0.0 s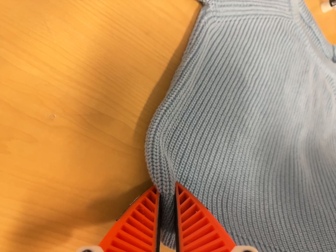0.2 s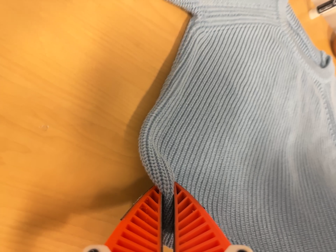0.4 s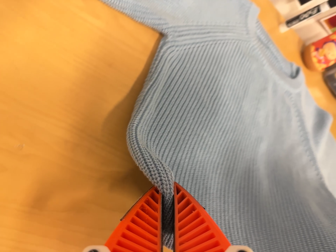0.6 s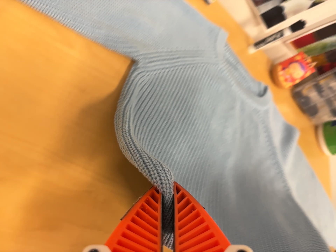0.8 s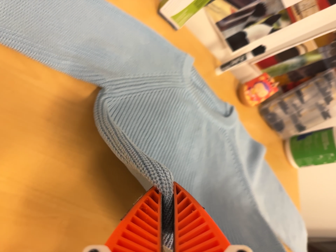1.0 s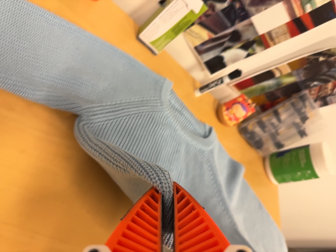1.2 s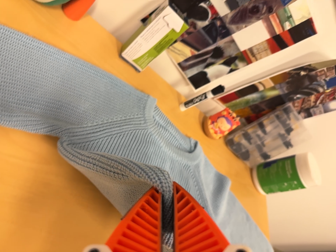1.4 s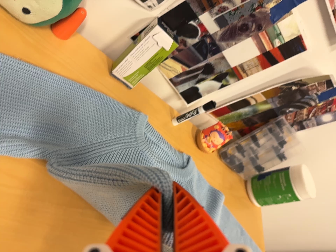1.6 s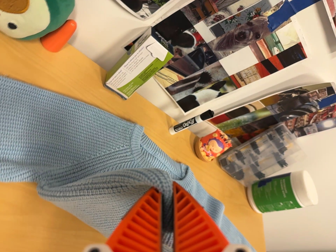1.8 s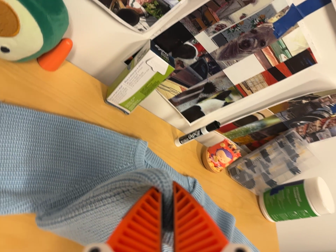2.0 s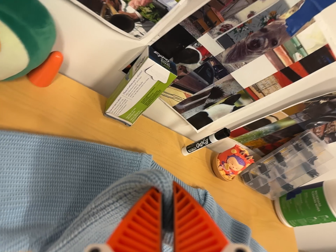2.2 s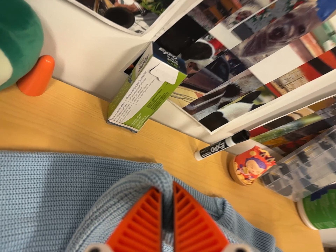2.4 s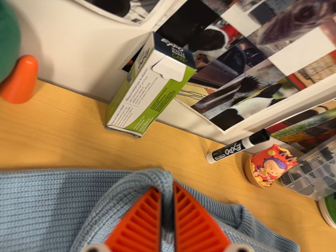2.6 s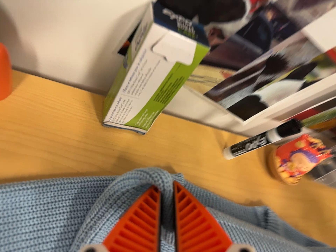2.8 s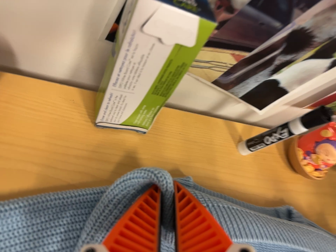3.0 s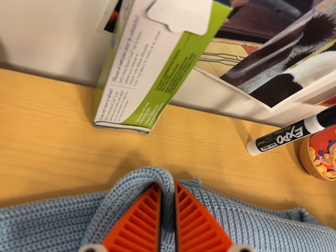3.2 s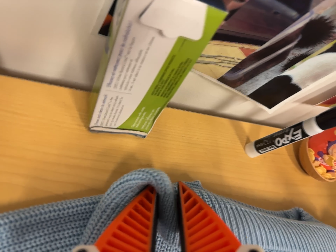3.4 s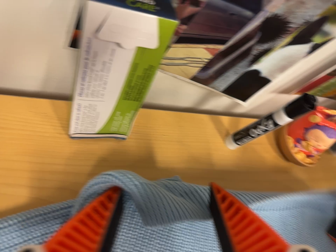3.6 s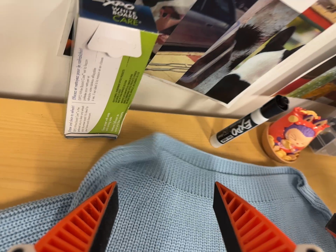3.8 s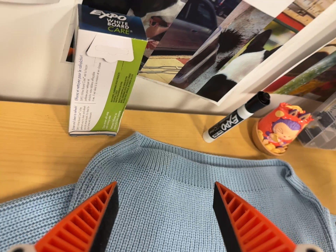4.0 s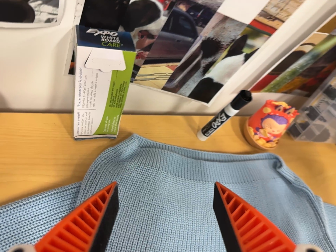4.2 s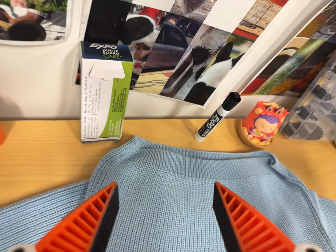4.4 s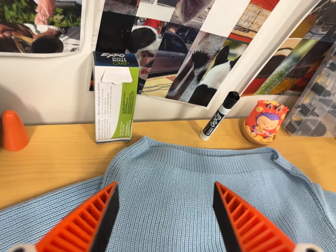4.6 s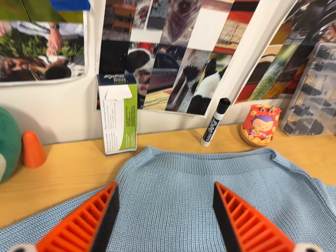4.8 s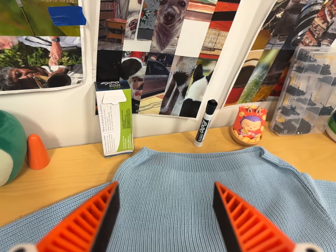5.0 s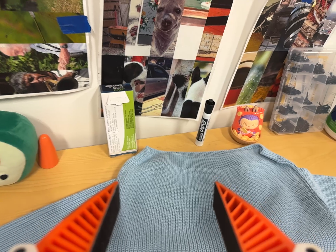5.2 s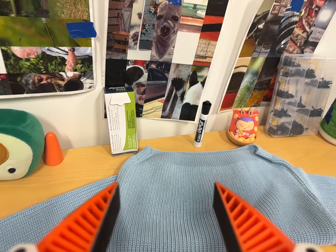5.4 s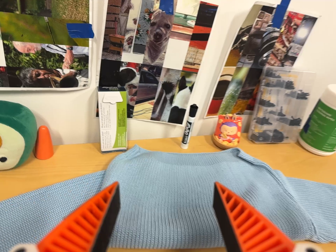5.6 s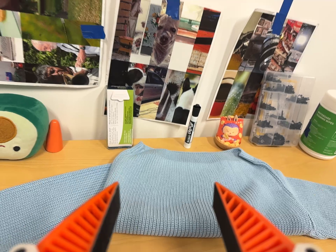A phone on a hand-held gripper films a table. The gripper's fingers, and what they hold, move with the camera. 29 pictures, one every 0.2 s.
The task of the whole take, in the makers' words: fold up.
0.0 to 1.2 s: The camera swings to its right by about 15 degrees, and the scene slides to the left. It travels to its right, toward the top of its view and backward, about 16 cm, so close, fixed things drift to the left. Its aim tips toward the top of its view by about 10 degrees, and the scene shifts downward.
1.2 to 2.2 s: The camera travels toward the top of its view and forward, about 18 cm, so close, fixed things drift downward. It rolls about its line of sight by about 10 degrees, and the scene rotates counterclockwise.
2.2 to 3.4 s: The camera travels forward, about 16 cm, so what stands in front looms larger. Its aim tips toward the bottom of its view by about 10 degrees. It rolls about its line of sight by about 15 degrees, and the scene rotates counterclockwise.
3.4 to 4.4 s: The camera travels backward, about 16 cm, so what stands in front gets smaller. It rolls about its line of sight by about 10 degrees, and the scene rotates counterclockwise.
4.4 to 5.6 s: The camera travels backward and toward the bottom of its view, about 24 cm, so what stands in front gets smaller. Its aim tips toward the top of its view by about 20 degrees.
The film runs forward here.
